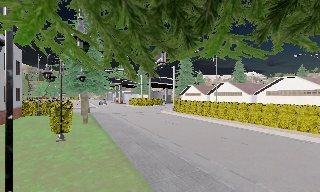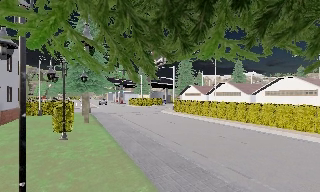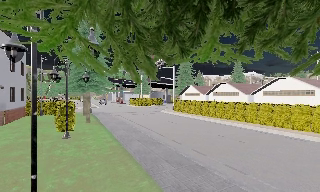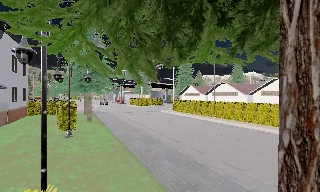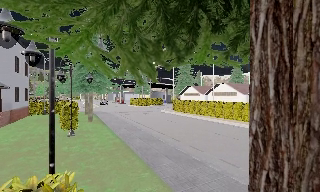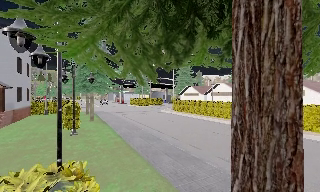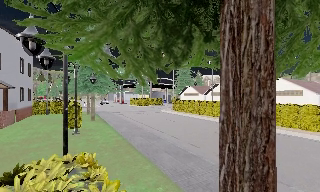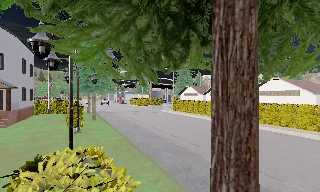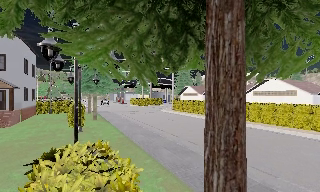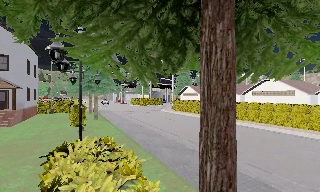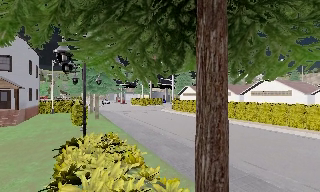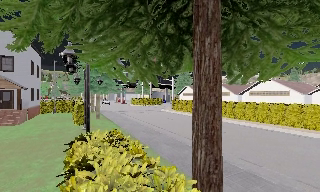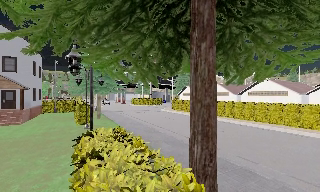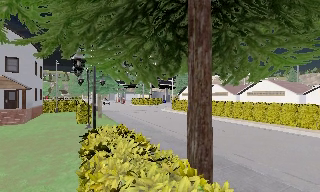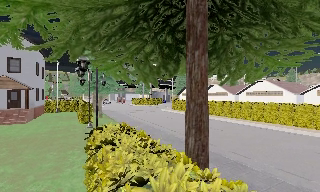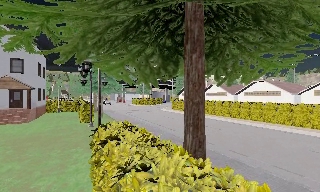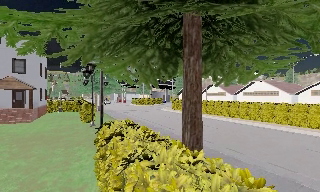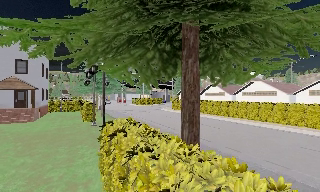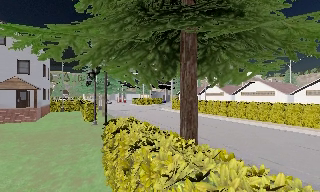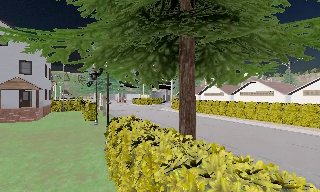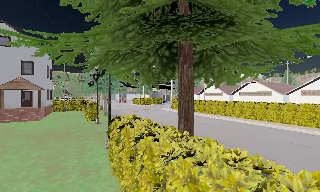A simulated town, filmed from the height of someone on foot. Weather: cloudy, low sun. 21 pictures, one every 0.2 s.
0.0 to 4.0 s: The camera travels backward, about 5 m, so what stands in front gets smaller.
The film runs backward here.
